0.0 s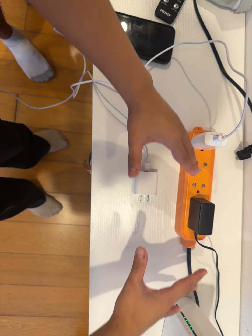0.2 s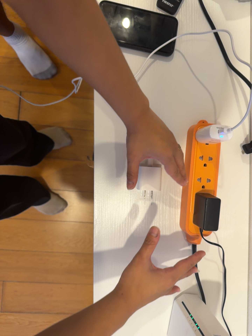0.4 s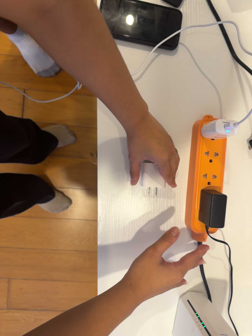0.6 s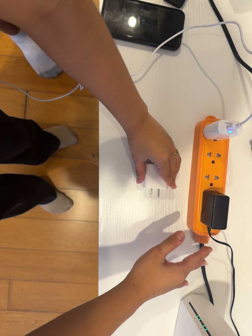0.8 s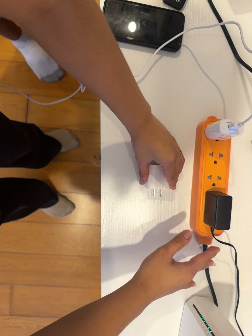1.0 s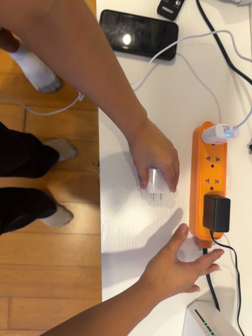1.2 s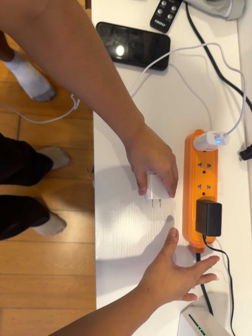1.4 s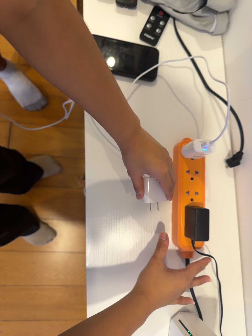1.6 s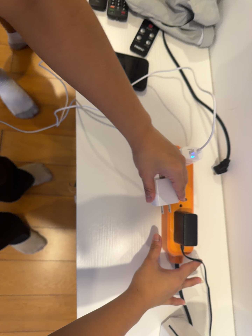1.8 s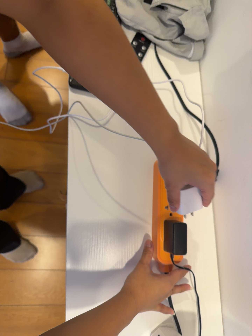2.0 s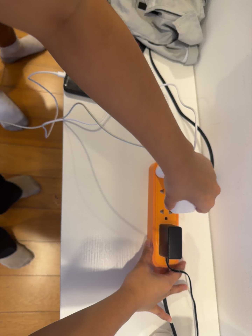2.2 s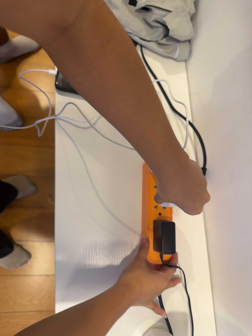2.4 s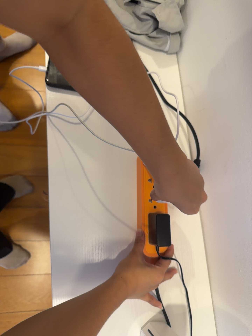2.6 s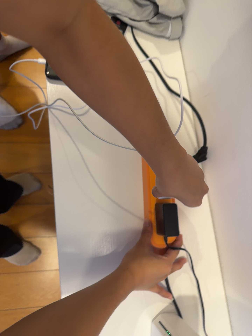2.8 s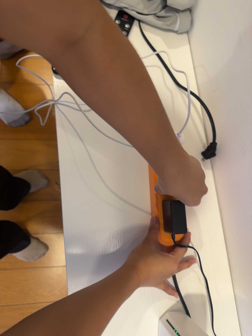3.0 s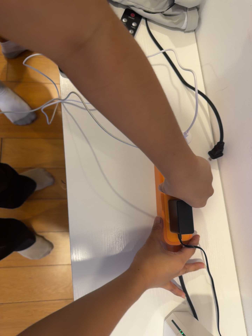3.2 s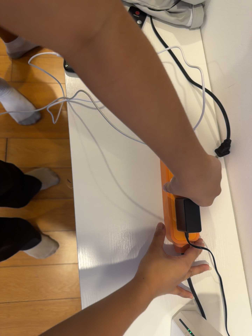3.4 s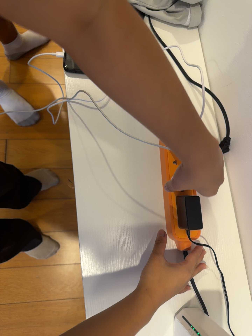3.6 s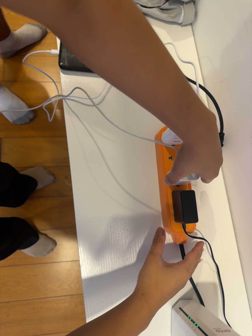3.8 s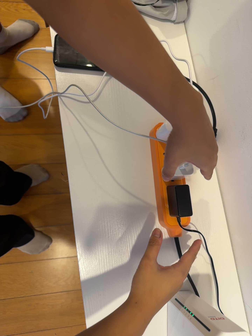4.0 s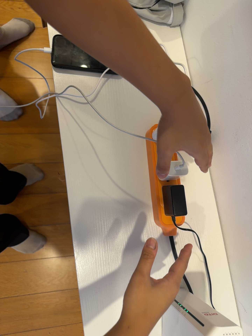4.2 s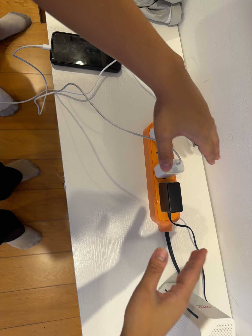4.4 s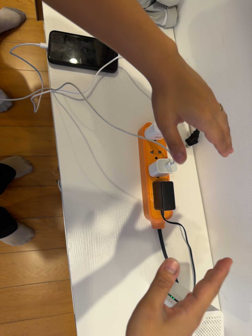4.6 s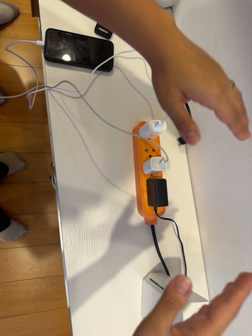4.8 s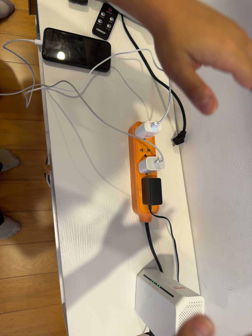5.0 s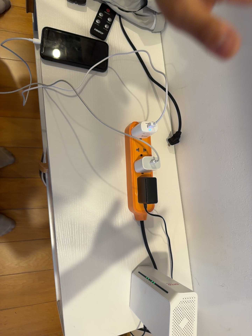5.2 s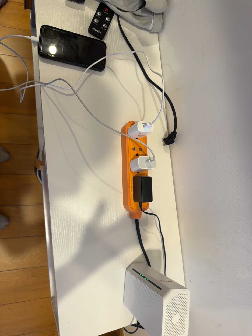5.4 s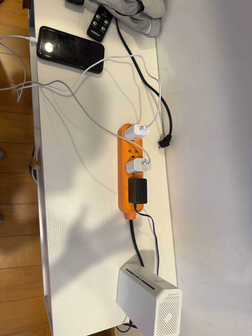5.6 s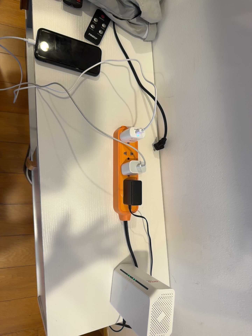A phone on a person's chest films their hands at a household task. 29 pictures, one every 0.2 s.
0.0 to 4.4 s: The camera travels toward the bottom of its view, about 8 cm.
4.4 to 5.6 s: The camera travels backward, about 7 cm, so what stands in front gets smaller.
The film runs backward here.
